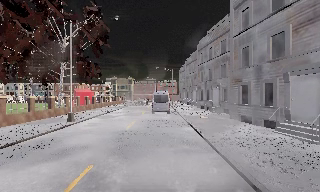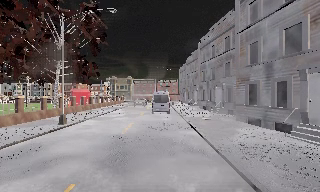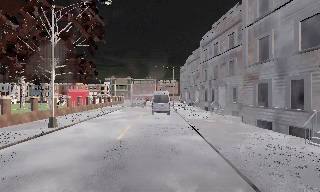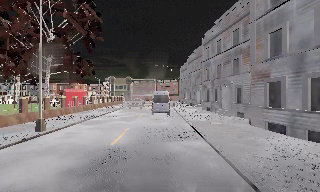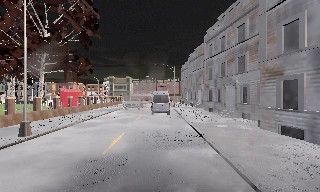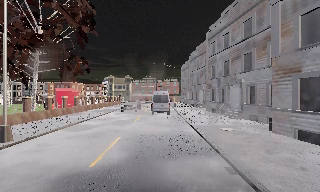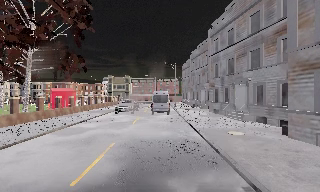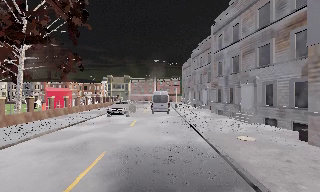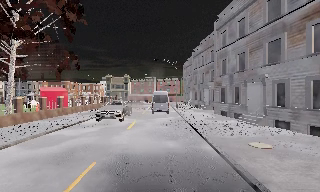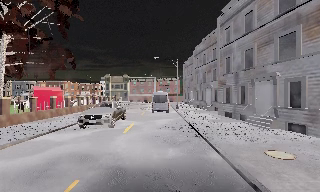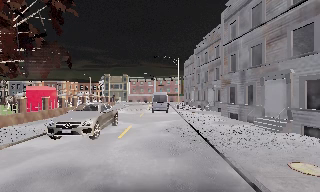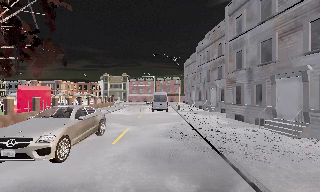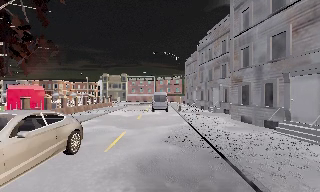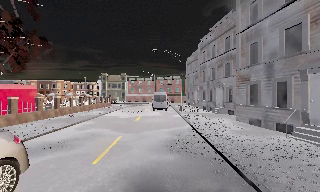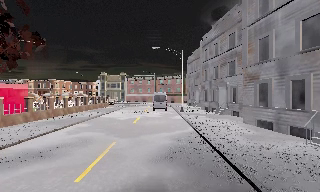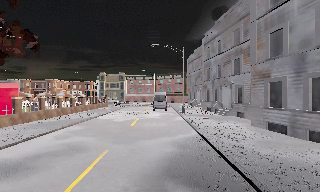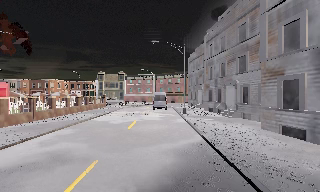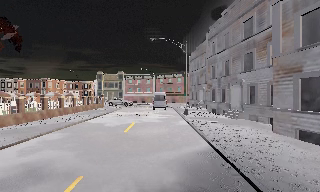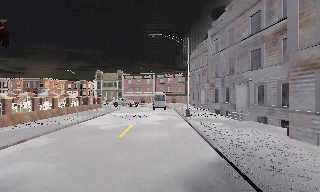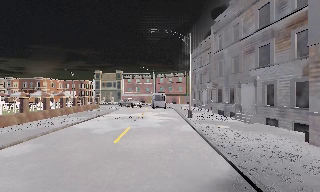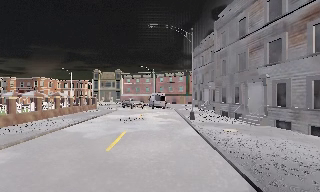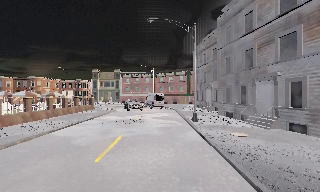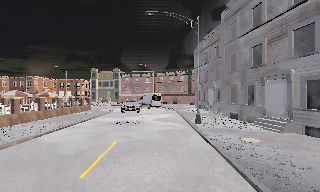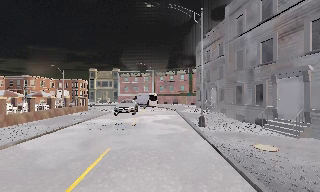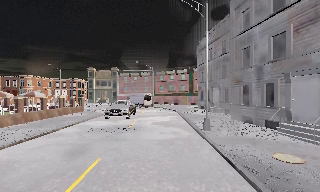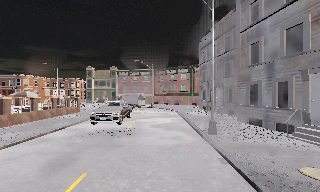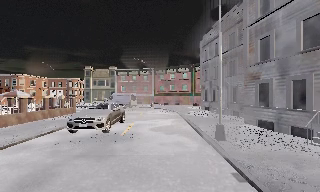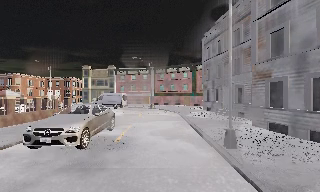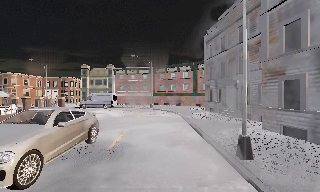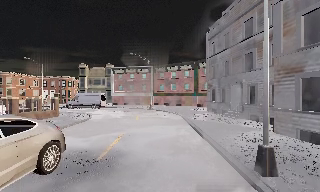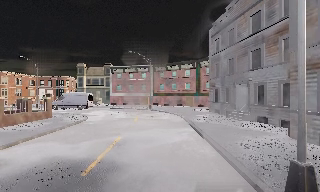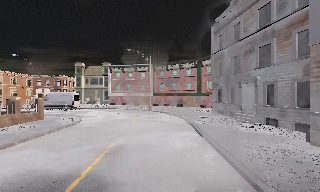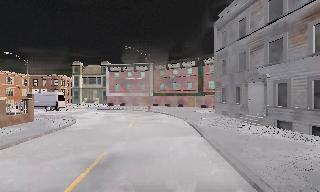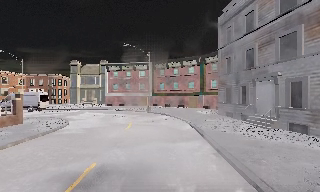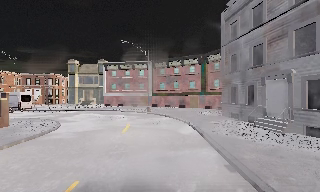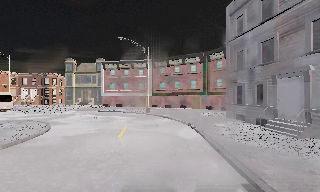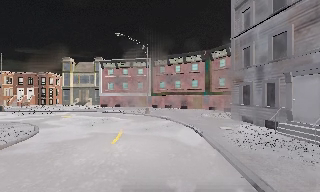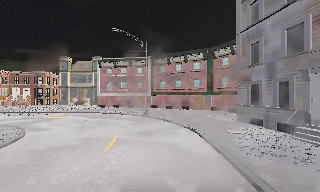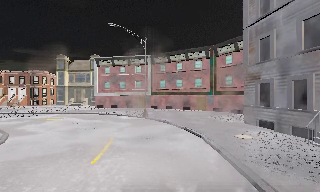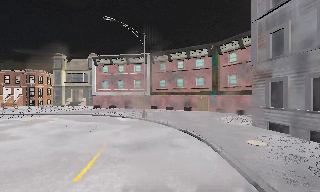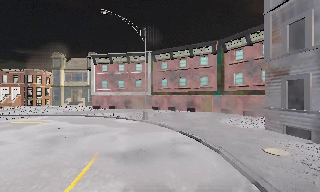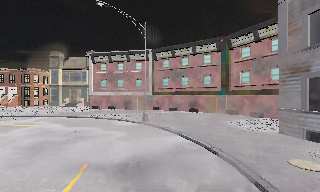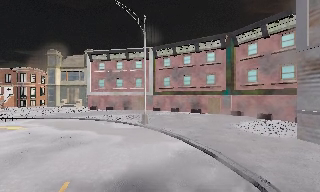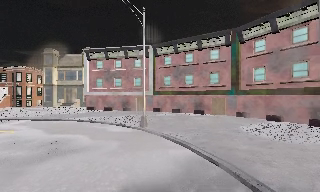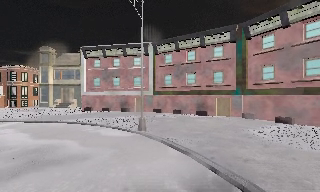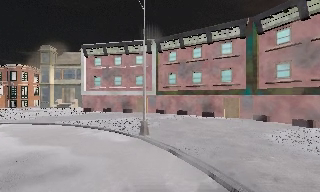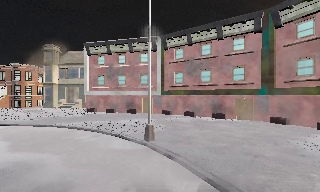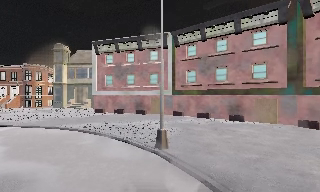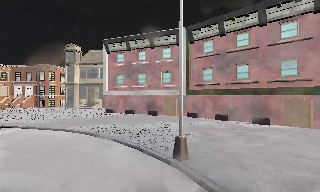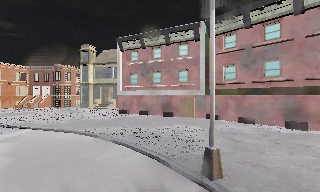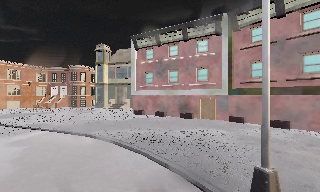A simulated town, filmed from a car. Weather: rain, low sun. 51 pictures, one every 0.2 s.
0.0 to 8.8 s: The camera travels forward, about 45 m, so what stands in front looms larger.
8.8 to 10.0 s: The camera swings to its left by about 20 degrees, and the scene slides to the right. It travels forward, about 6 m, so what stands in front looms larger.
The film runs forward here.
